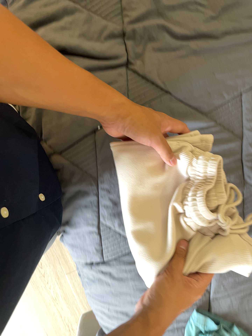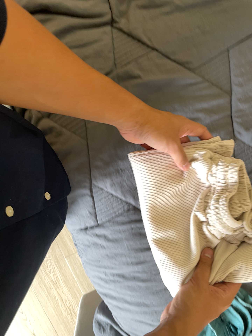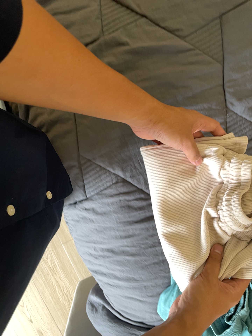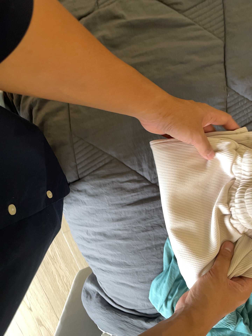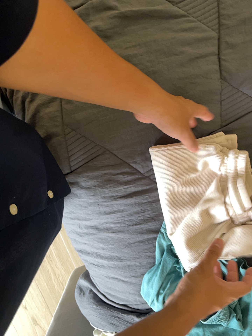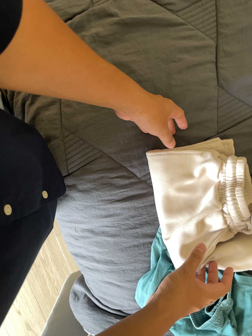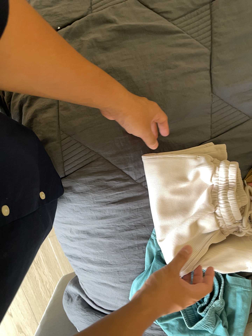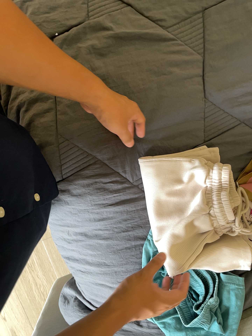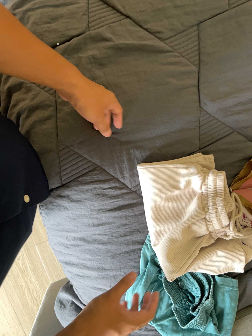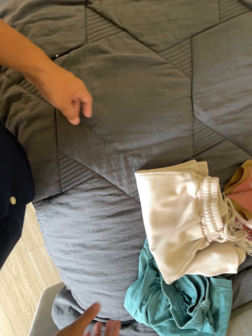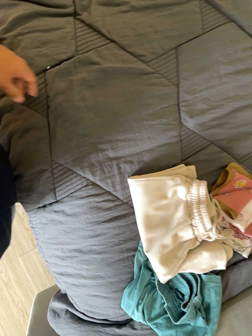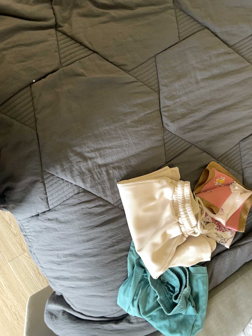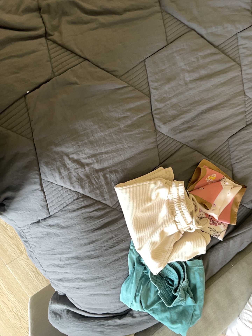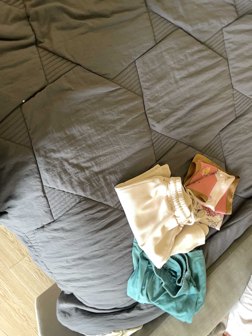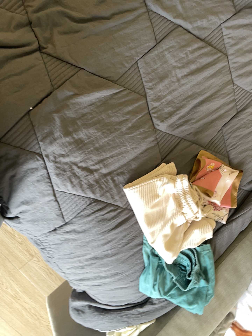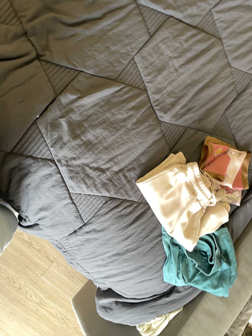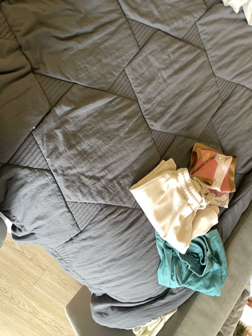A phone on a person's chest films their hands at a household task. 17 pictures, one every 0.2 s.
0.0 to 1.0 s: The camera travels toward the bottom of its view and to its right, about 22 cm, so close, fixed things drift upward.
1.0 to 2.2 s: The camera pans to its right by about 15 degrees. It travels backward, to its left and toward the top of its view, about 18 cm, so what stands in front gets smaller.
2.2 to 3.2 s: The camera travels to its left, backward and toward the top of its view, about 16 cm. It rolls about its line of sight by about 20 degrees, and the scene rotates counterclockwise.
The film runs forward here.
